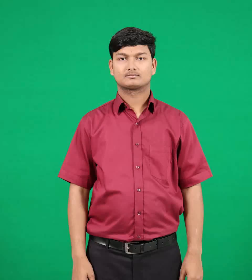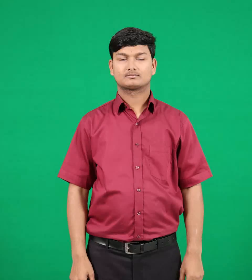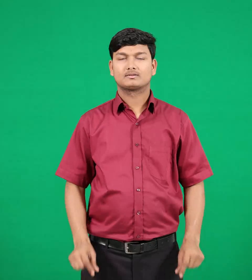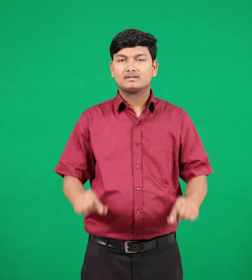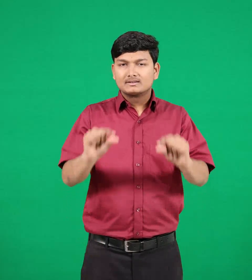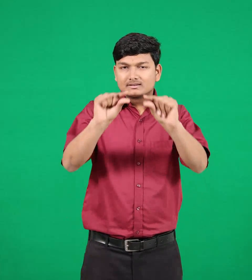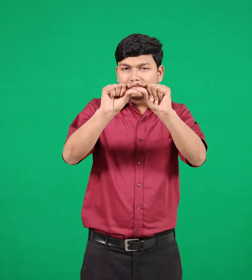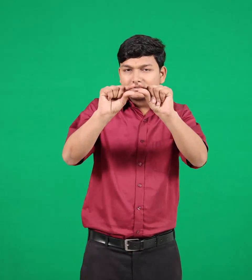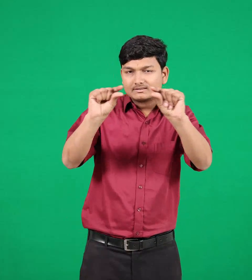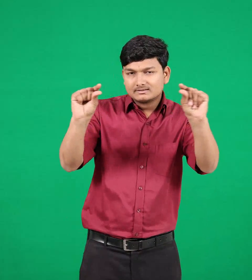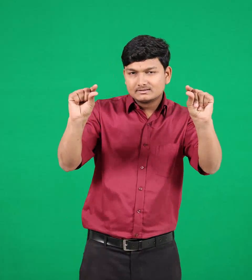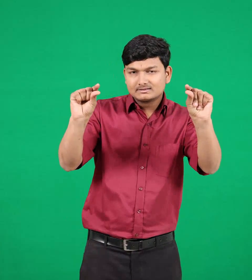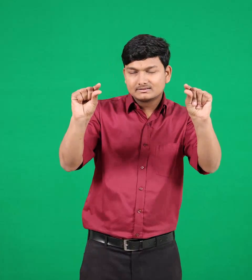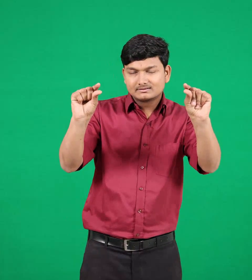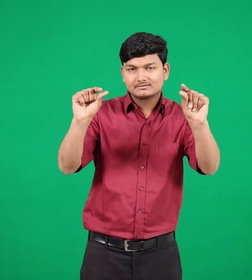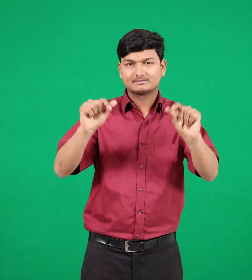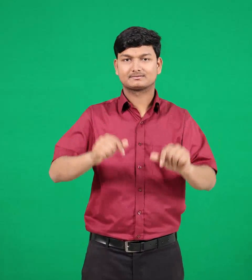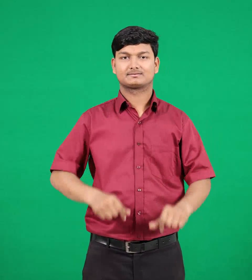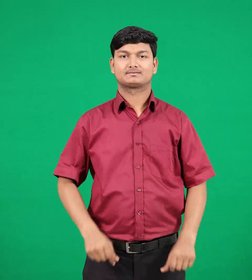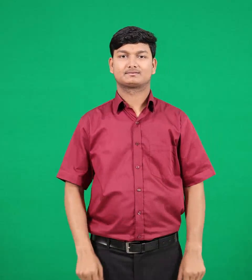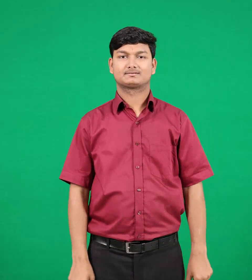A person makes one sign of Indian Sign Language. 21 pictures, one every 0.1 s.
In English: sentence
